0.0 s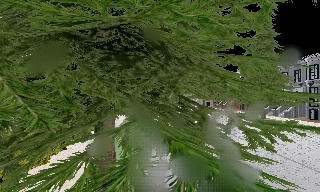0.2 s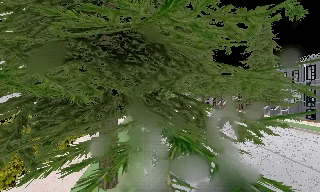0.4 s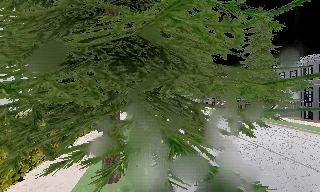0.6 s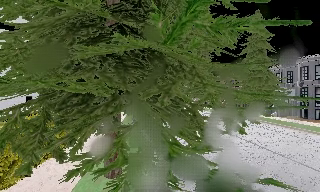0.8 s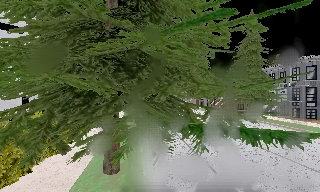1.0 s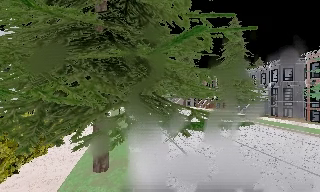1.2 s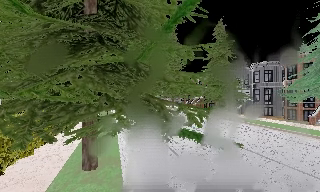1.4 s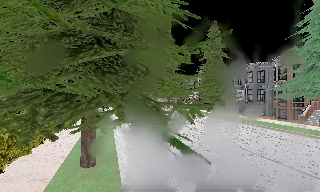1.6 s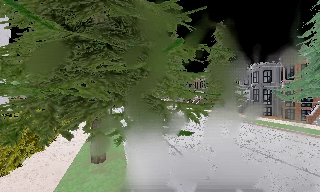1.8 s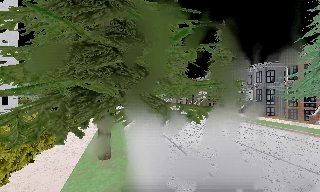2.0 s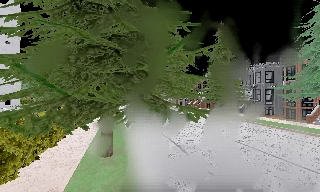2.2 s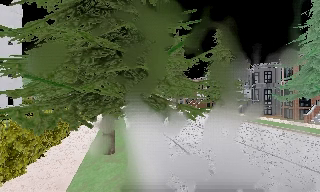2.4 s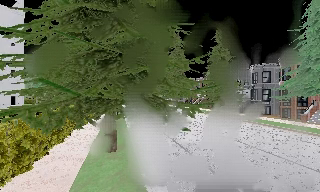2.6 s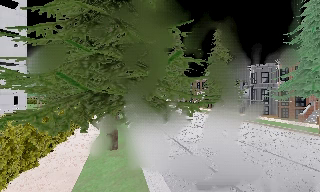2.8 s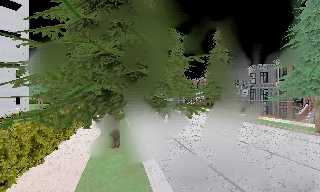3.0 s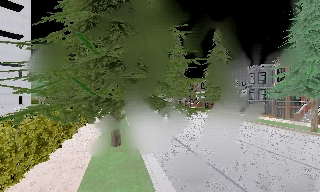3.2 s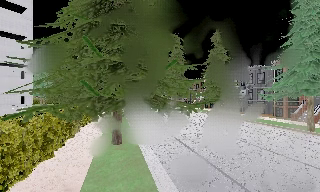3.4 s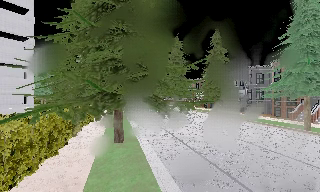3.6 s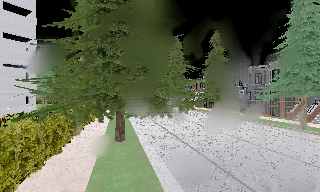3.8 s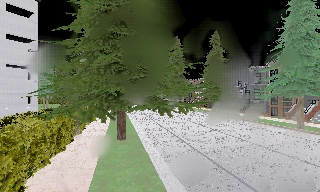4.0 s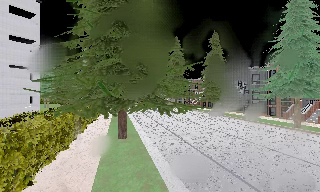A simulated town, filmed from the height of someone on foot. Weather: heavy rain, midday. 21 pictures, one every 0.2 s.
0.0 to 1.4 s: The camera pans to its right, which is clockwise from overhead, by about 10 degrees. It travels backward, about 2 m, so what stands in front gets smaller.
1.4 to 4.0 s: The camera travels backward, about 3.5 m, so what stands in front gets smaller.
The film runs backward here.
